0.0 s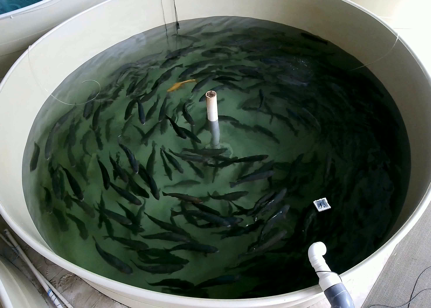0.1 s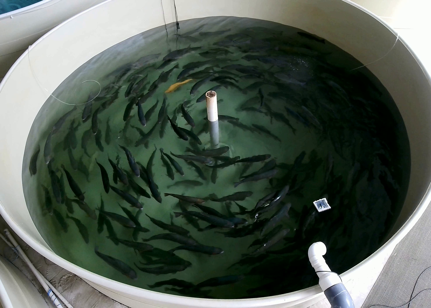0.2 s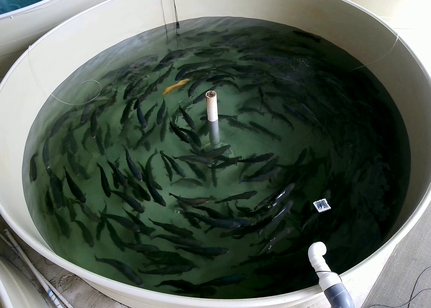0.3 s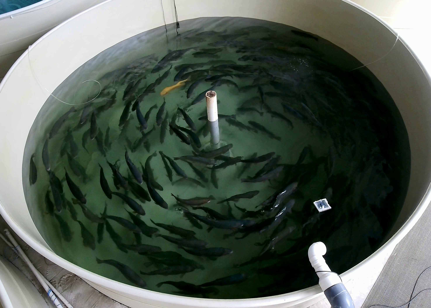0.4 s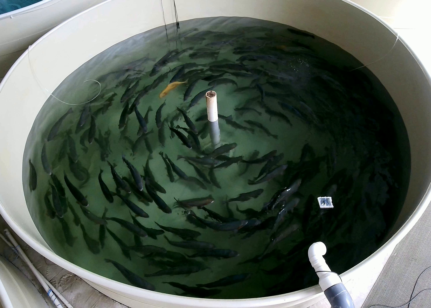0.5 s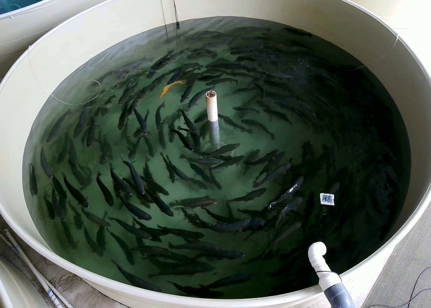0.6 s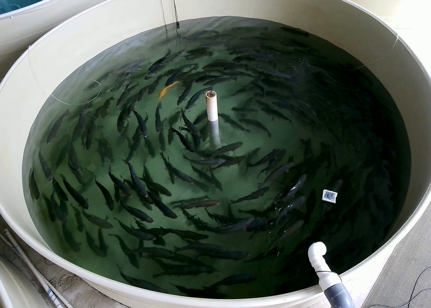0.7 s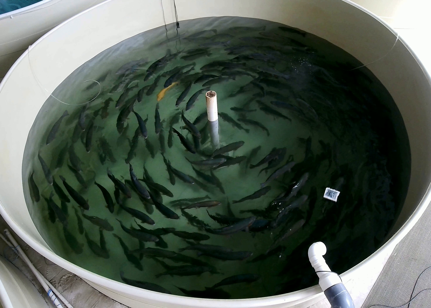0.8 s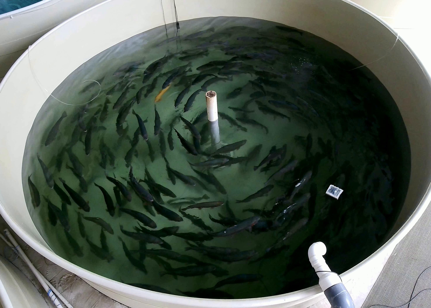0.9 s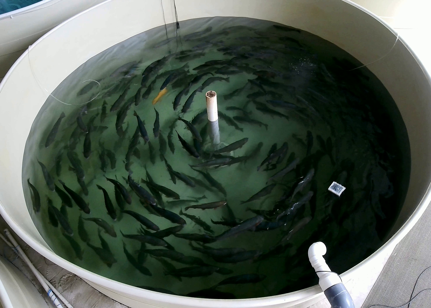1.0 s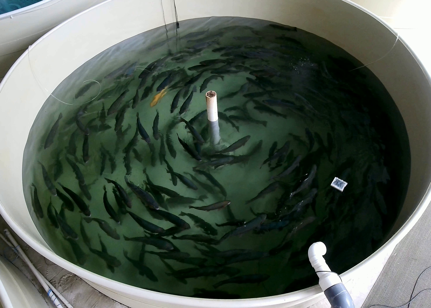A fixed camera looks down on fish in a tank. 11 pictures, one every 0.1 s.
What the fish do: Normal cruising.
